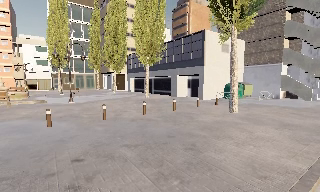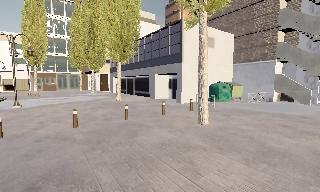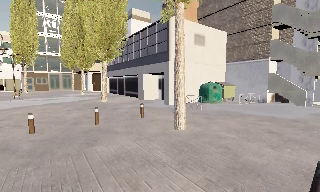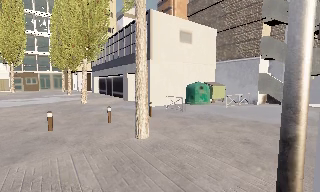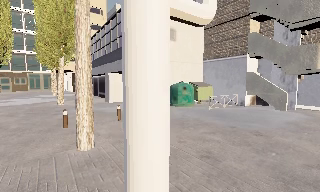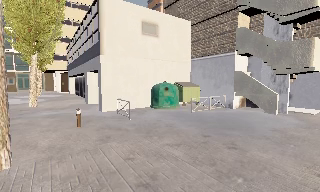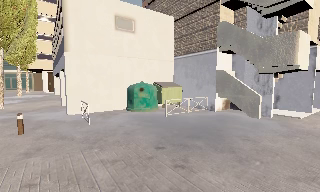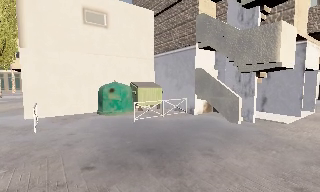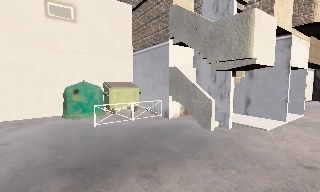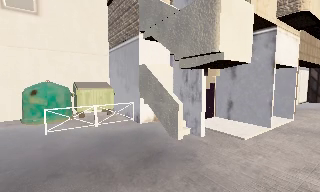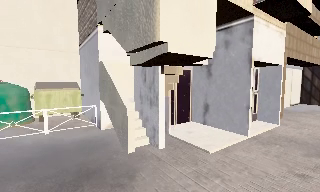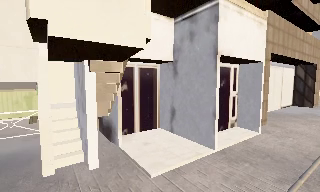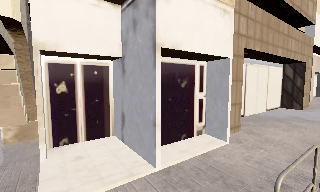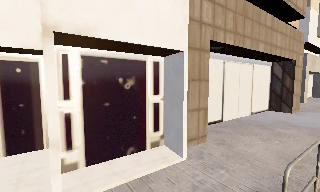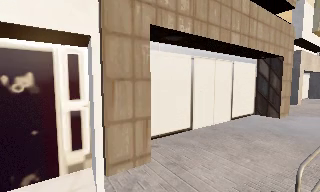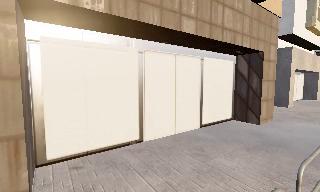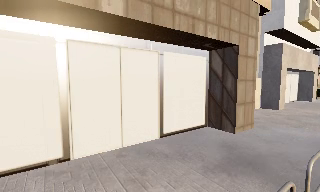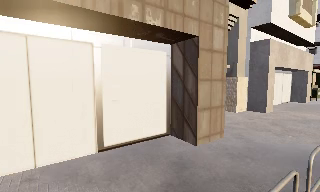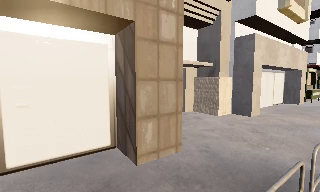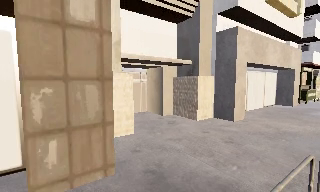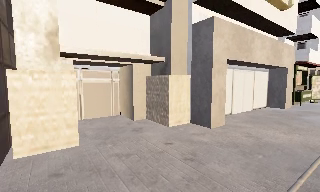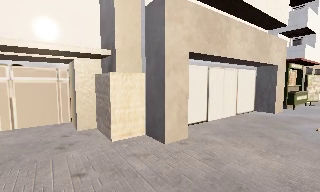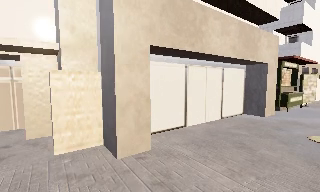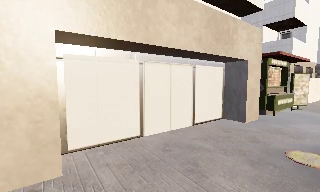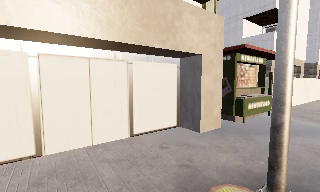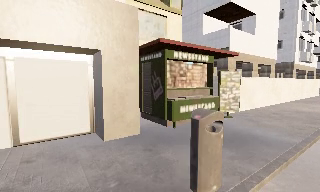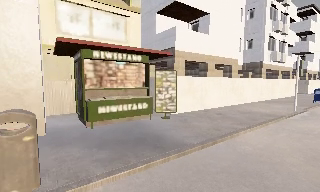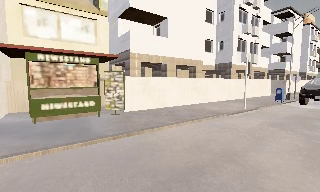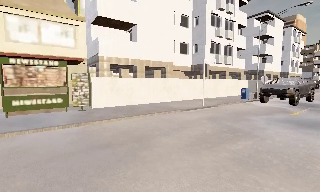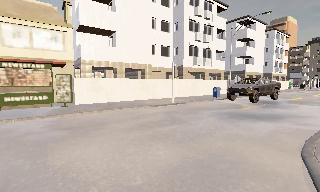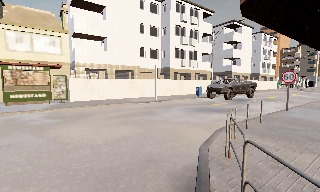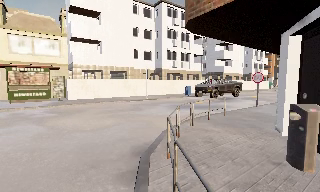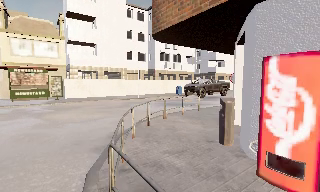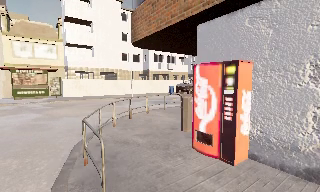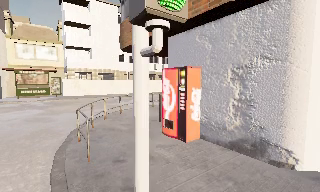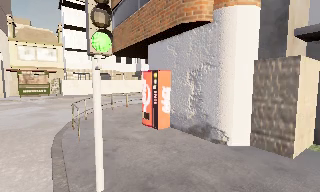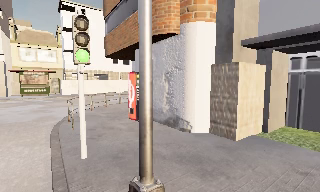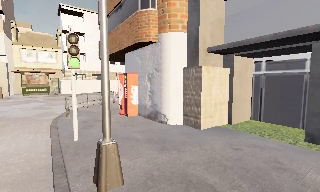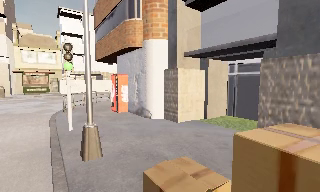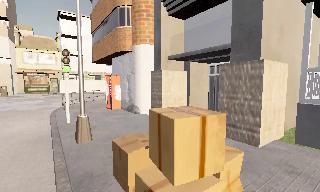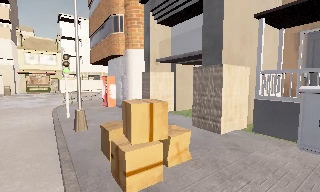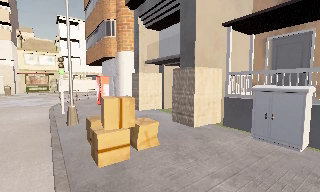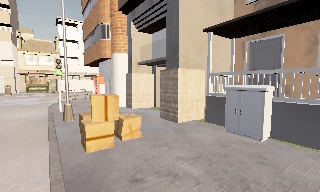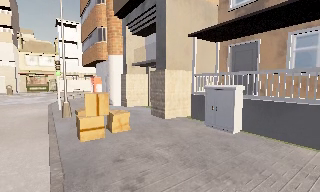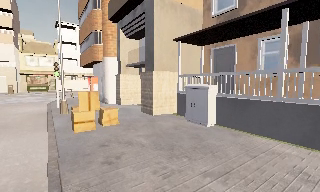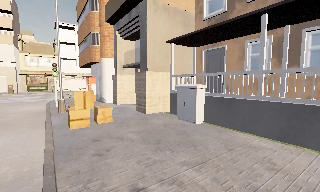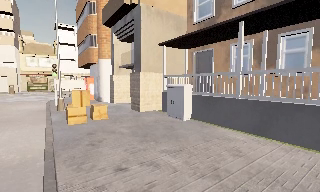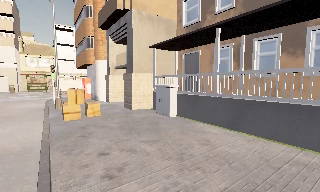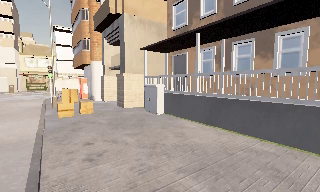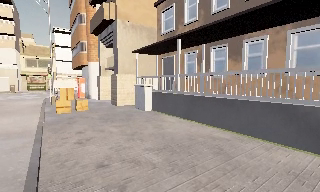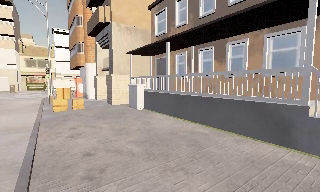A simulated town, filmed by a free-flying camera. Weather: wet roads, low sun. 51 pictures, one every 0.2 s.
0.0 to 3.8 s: The camera travels to its right and forward, about 30 m, so close, fixed things drift to the left.
3.8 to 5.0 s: The camera travels to its right and forward, about 12 m, so close, fixed things drift to the left. It gains speed.
5.0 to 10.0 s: The camera travels to its right and backward, about 35 m, so close, fixed things drift to the left. It loses speed.
The film runs backward here.
